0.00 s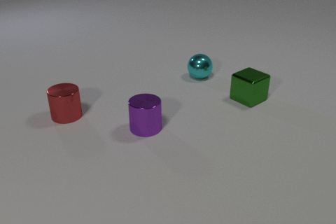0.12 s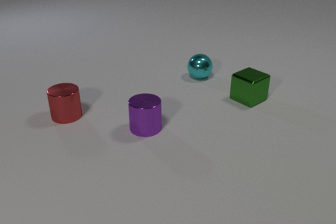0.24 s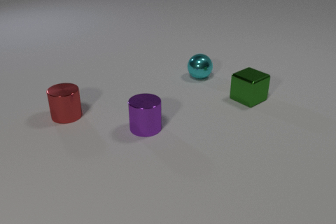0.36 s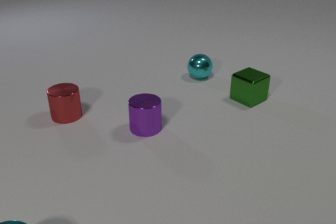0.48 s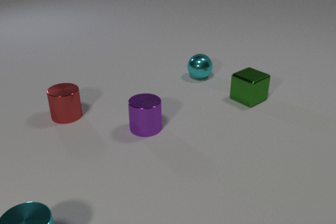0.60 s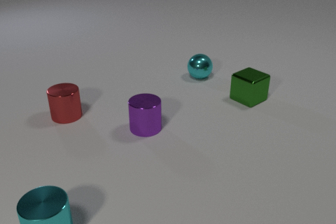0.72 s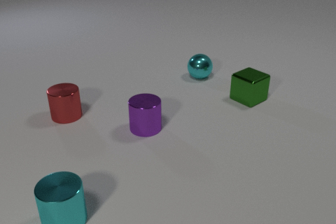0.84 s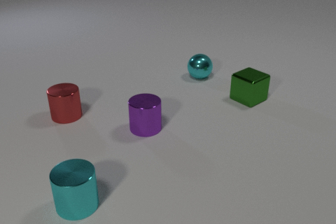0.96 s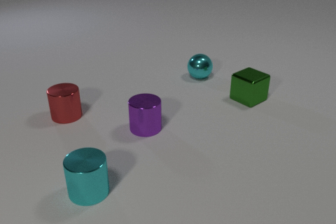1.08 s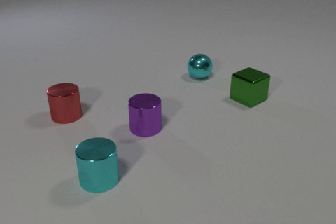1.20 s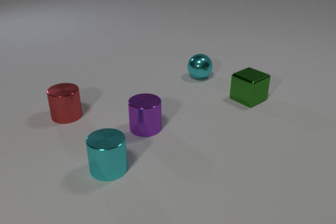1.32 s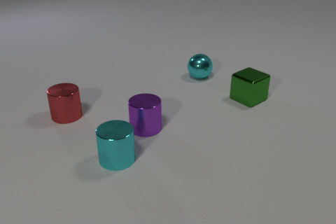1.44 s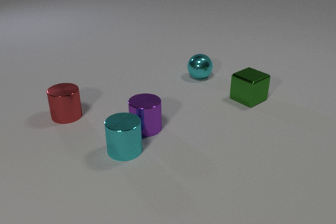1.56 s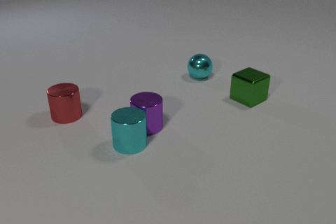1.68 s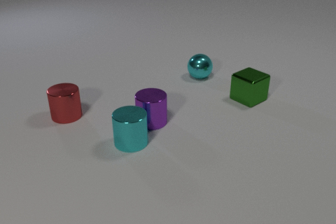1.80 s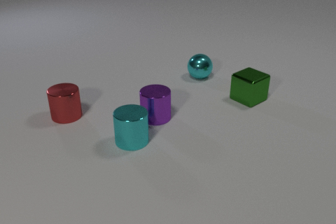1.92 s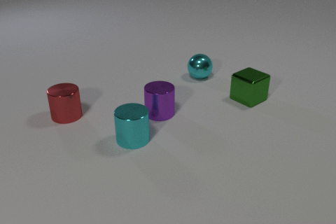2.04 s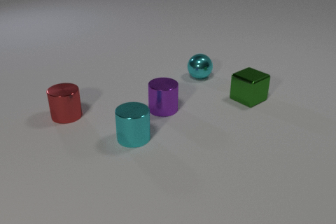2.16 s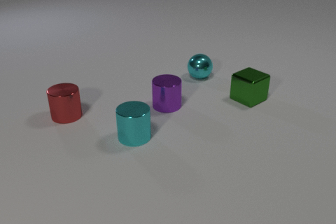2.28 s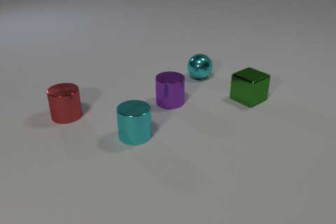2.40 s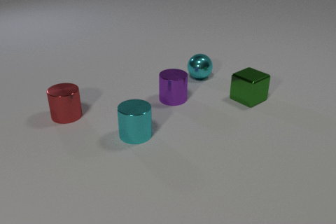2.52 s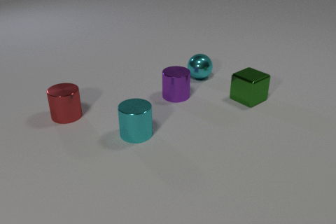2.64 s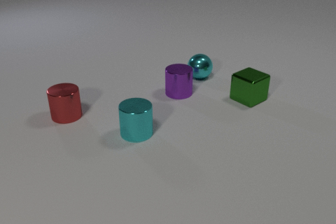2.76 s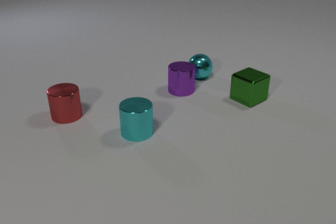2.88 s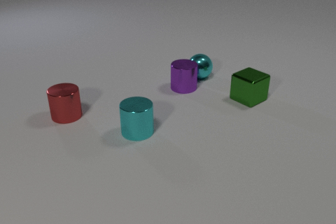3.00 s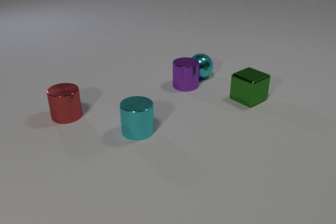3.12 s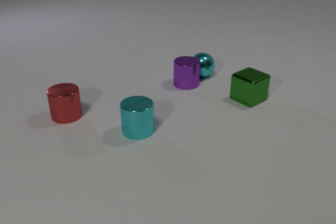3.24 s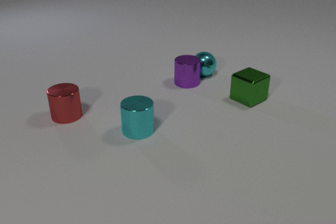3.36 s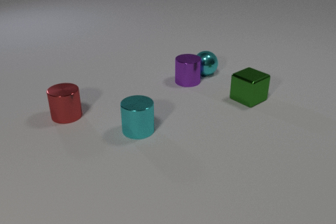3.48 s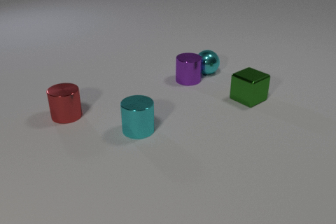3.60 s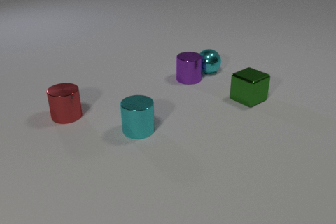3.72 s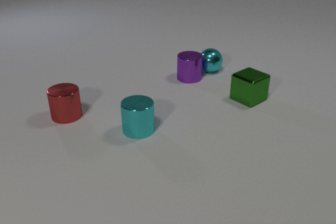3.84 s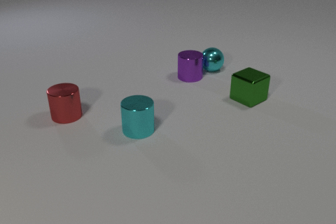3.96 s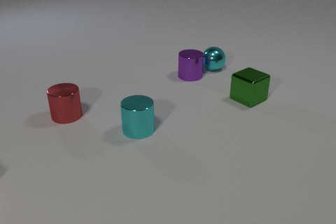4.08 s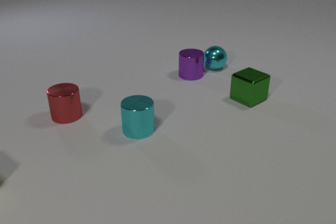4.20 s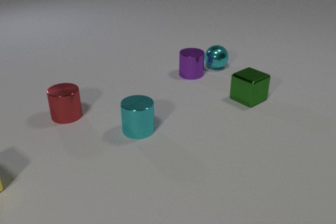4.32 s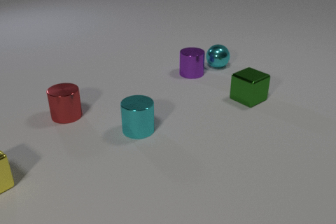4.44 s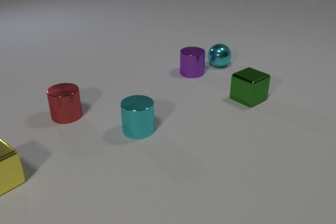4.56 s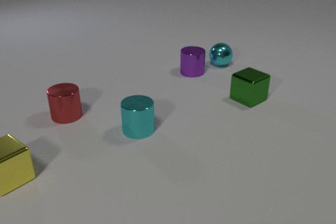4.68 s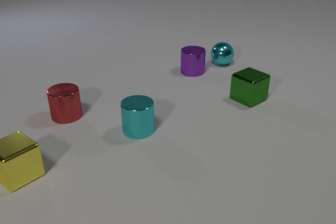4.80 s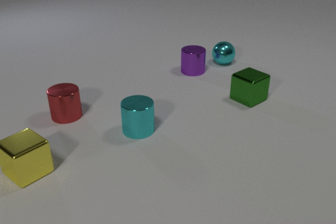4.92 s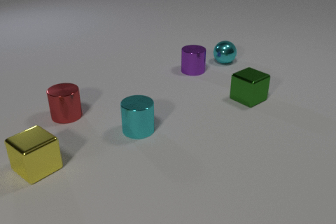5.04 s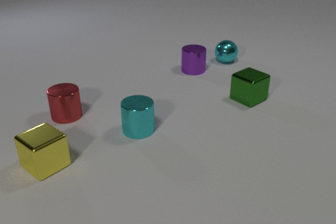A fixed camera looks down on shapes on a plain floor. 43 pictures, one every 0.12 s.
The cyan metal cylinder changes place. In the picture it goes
away from the camera.
The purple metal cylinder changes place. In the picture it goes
away from the camera.
0.00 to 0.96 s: The cyan metal cylinder comes in at the bottom edge, slides away from the camera and to the right.
0.96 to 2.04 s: The cyan metal cylinder slides away from the camera and to the right. The purple metal cylinder slides away from the camera and to the right. The cyan metal cylinder and the purple metal cylinder collide.
2.04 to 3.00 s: The cyan metal cylinder slides away from the camera. The purple metal cylinder slides away from the camera and to the right. The purple metal cylinder and the cyan metal sphere collide.
3.00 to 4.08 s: The purple metal cylinder slides away from the camera. The cyan metal sphere rolls away from the camera and to the right.
4.08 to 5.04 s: The purple metal cylinder slides away from the camera. The cyan metal sphere rolls away from the camera and to the right. The yellow metal cube comes in at the left edge, slides to the right.
What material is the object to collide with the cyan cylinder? metal.
What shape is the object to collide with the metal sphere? cylinder.
How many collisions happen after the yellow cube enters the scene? 0.
